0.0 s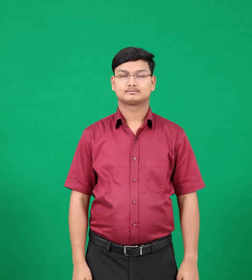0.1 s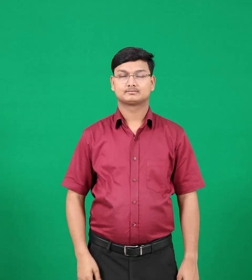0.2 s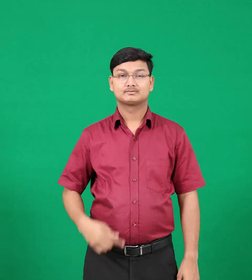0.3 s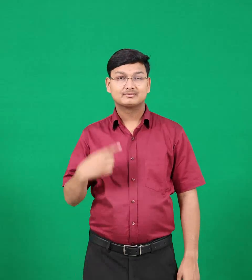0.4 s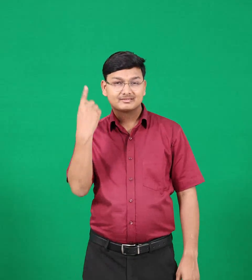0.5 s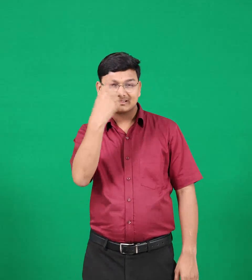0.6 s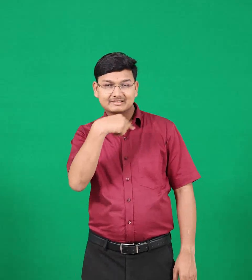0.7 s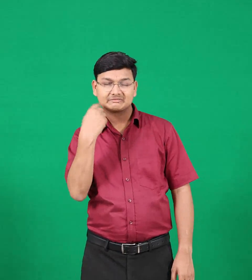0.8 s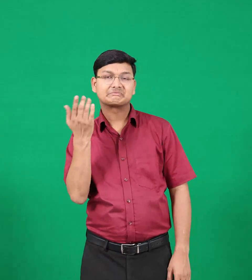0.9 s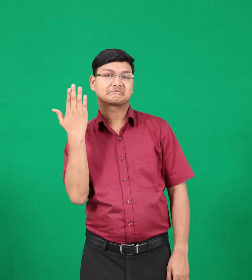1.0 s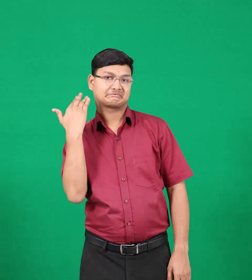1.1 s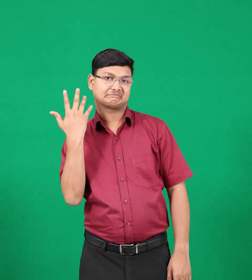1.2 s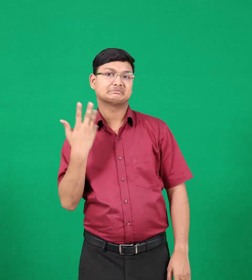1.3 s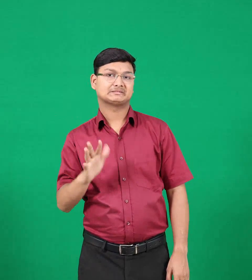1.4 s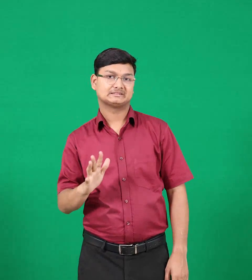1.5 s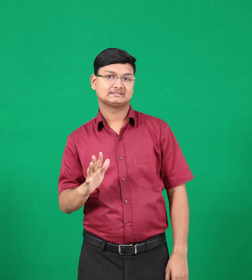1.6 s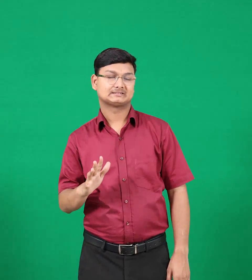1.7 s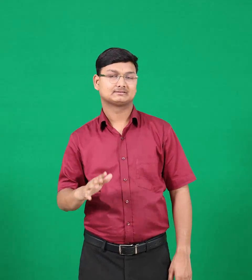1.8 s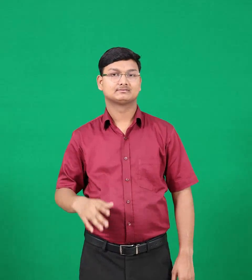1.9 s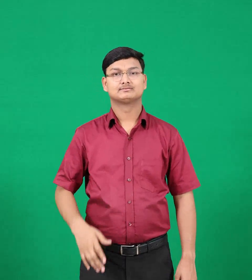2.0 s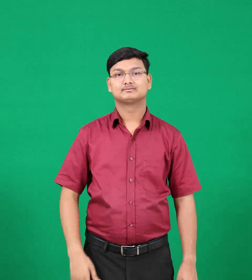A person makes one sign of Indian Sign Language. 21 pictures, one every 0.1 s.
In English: faced
